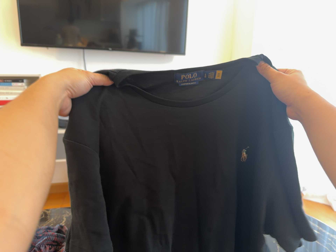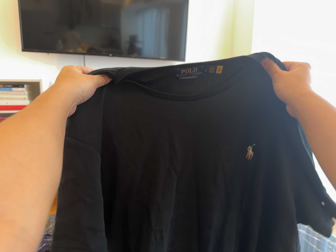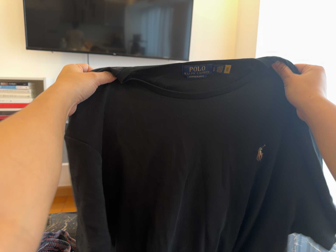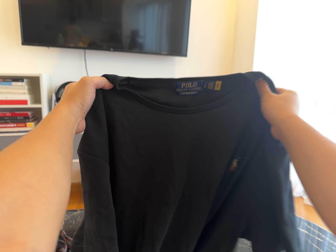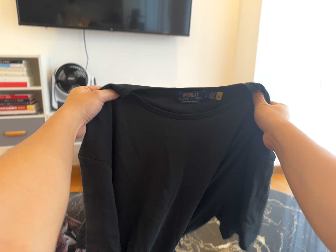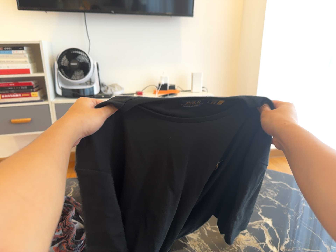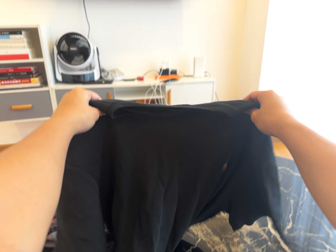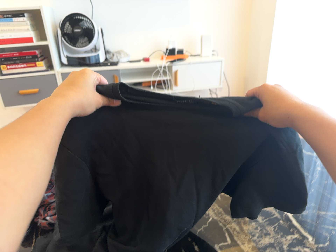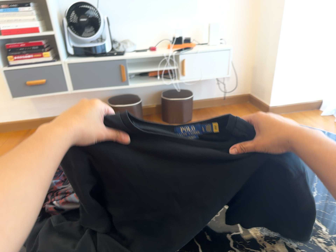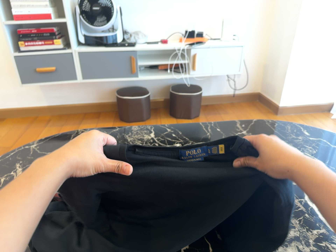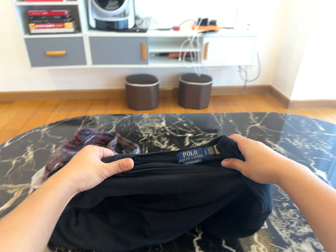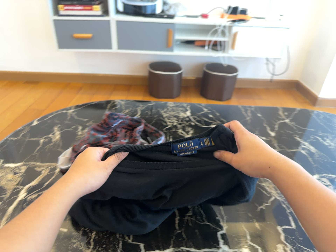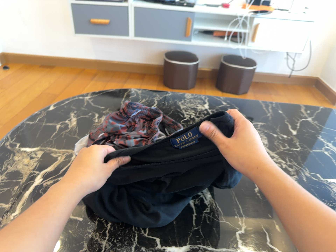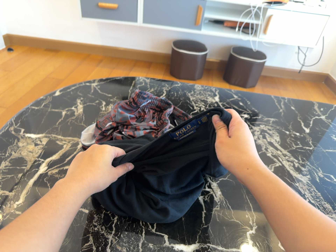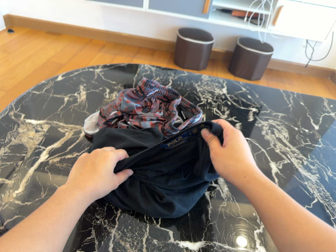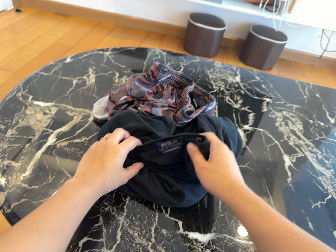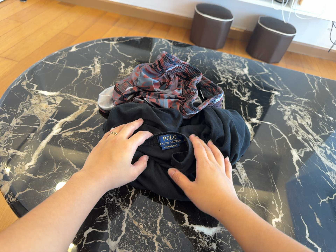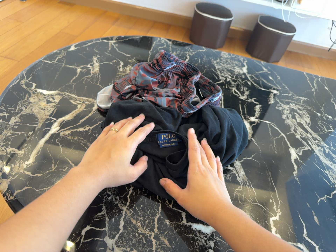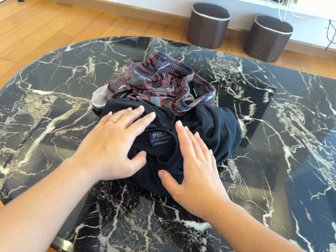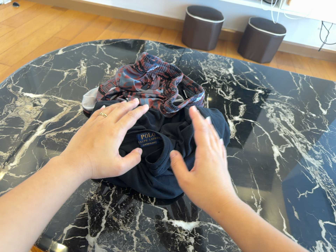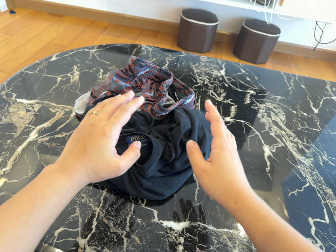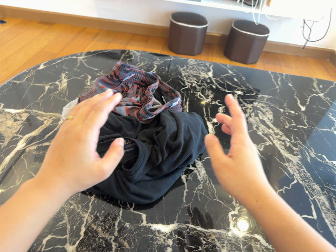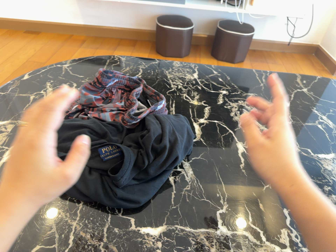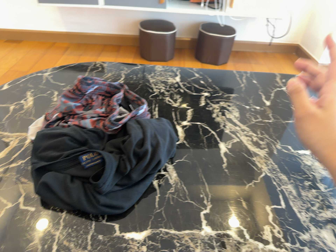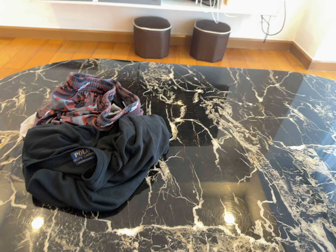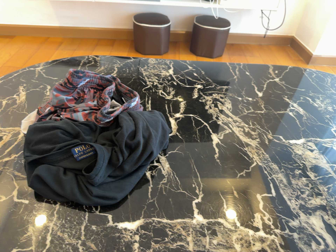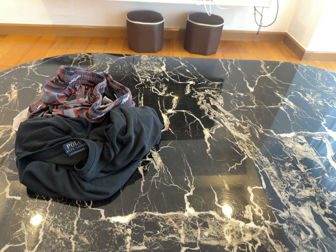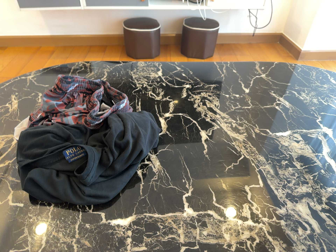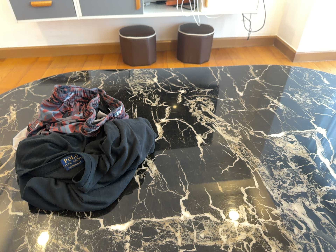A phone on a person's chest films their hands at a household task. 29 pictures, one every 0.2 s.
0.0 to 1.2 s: The camera travels forward, about 6 cm, so what stands in front looms larger. Its aim tips toward the bottom of its view by about 10 degrees, and the scene shifts upward.
1.2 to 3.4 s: The scene slides to the right, as the camera pans about 15 degrees to its left. It travels to its left and forward, about 24 cm, so close, fixed things drift to the right. Its aim tips toward the bottom of its view by about 25 degrees, and the scene shifts upward. It rolls about its line of sight by about 20 degrees, and the scene rotates clockwise.
3.4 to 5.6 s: The camera travels to its right, about 16 cm, so close, fixed things drift to the left. It rolls about its line of sight by about 15 degrees, and the scene rotates counterclockwise.
The film runs backward here.
